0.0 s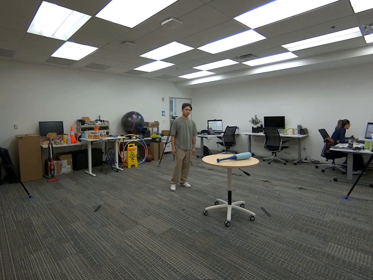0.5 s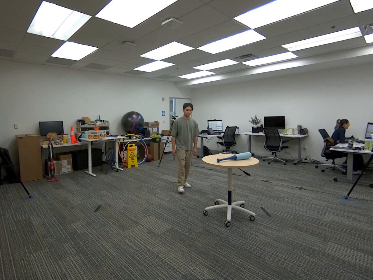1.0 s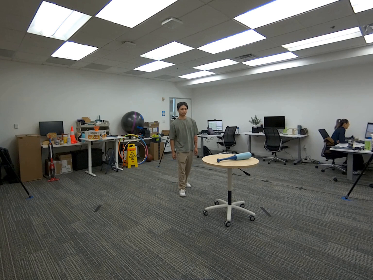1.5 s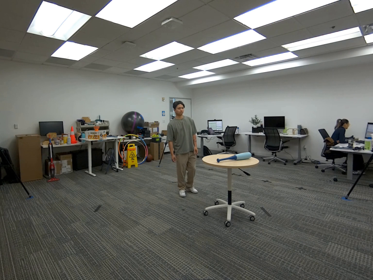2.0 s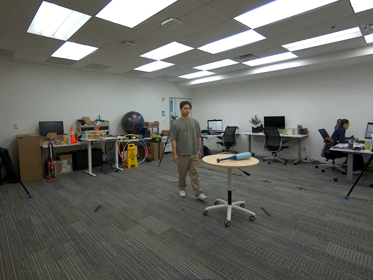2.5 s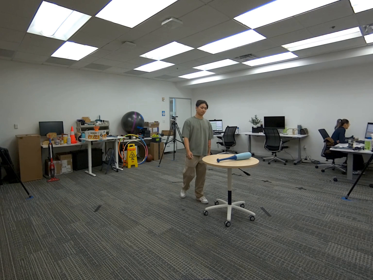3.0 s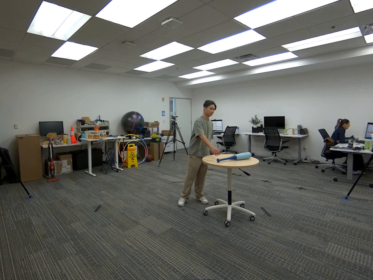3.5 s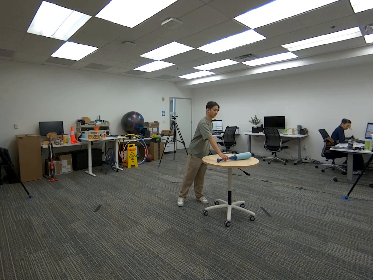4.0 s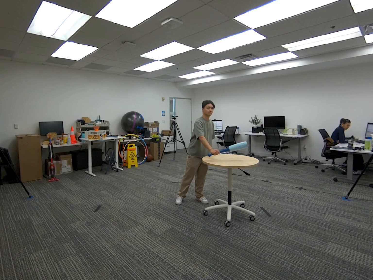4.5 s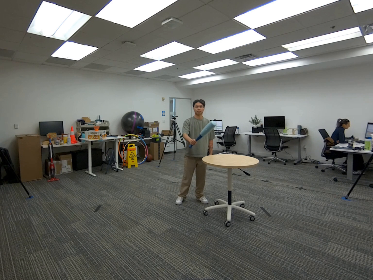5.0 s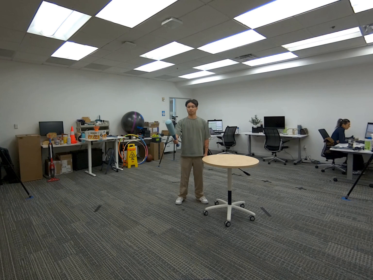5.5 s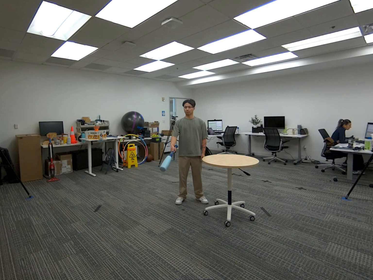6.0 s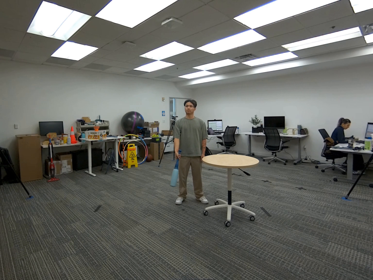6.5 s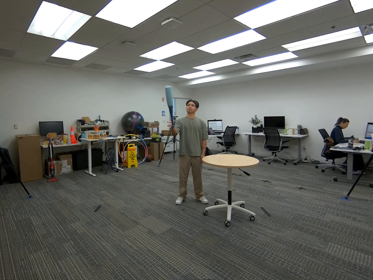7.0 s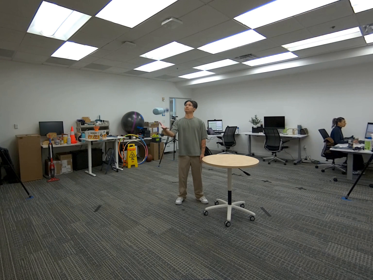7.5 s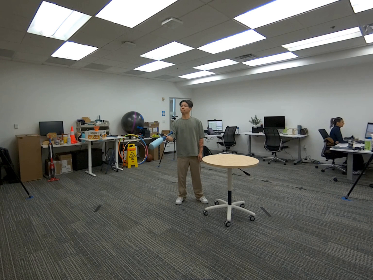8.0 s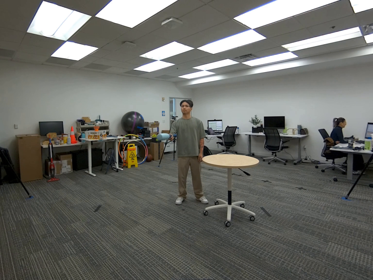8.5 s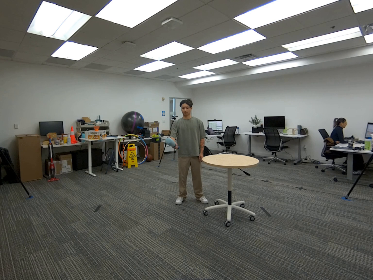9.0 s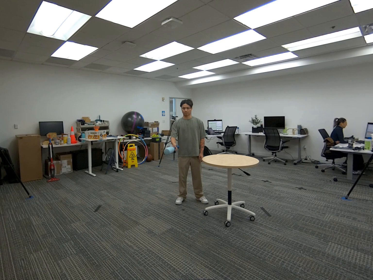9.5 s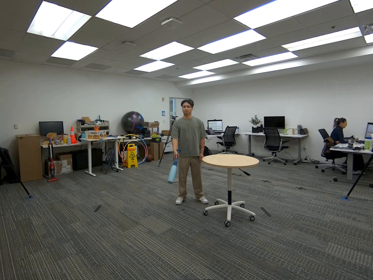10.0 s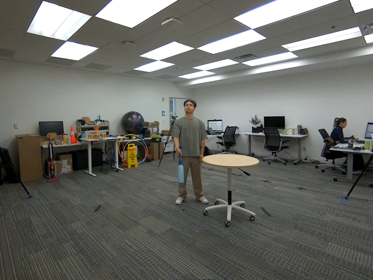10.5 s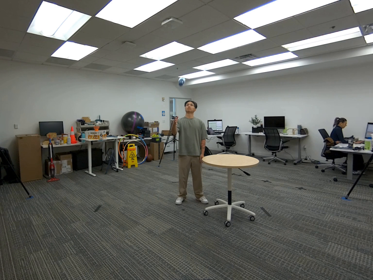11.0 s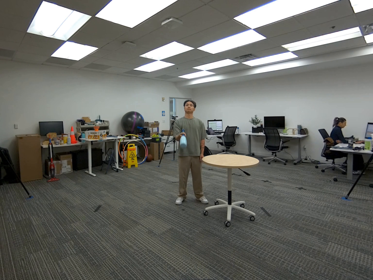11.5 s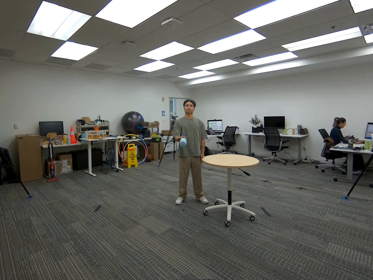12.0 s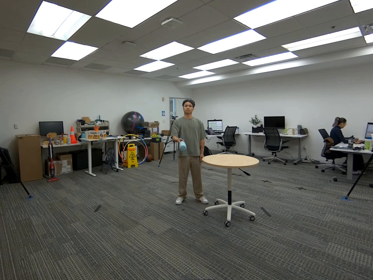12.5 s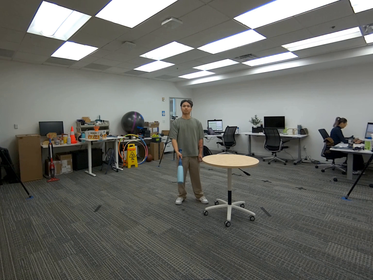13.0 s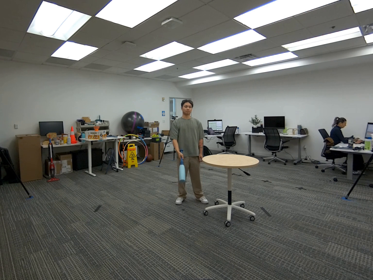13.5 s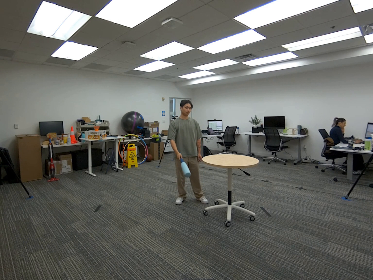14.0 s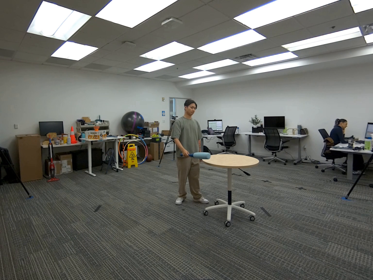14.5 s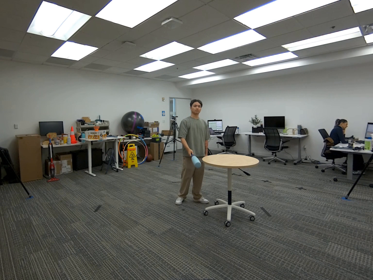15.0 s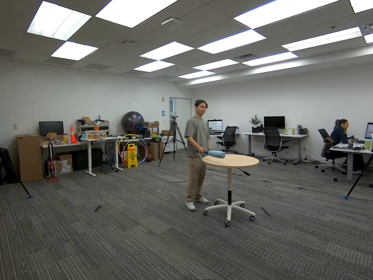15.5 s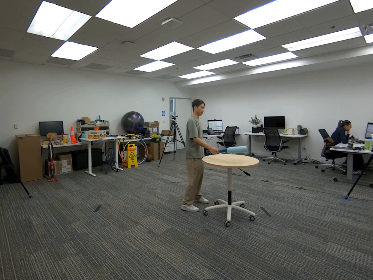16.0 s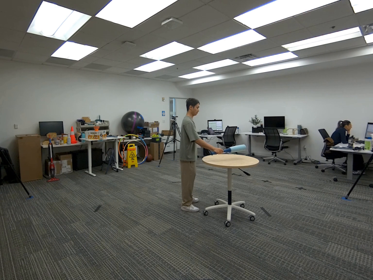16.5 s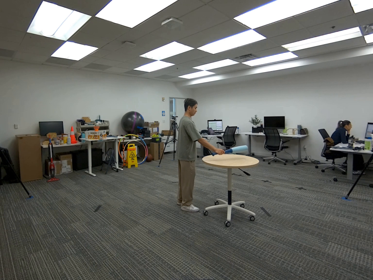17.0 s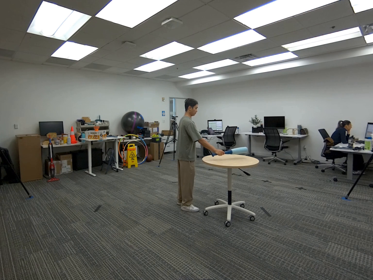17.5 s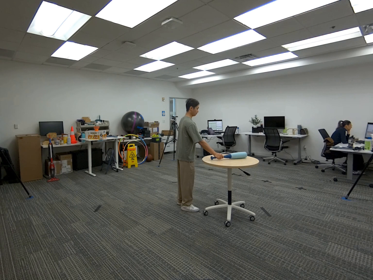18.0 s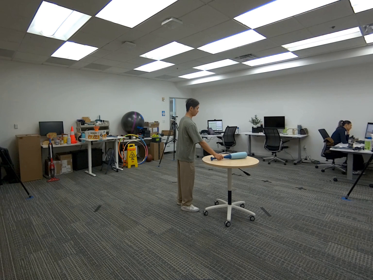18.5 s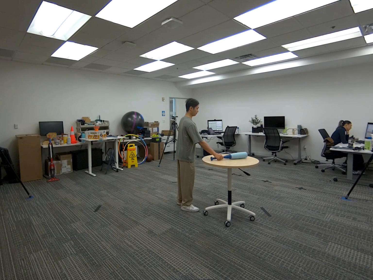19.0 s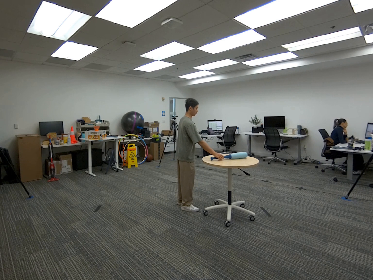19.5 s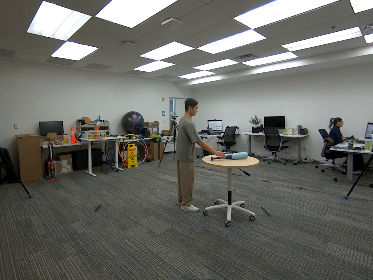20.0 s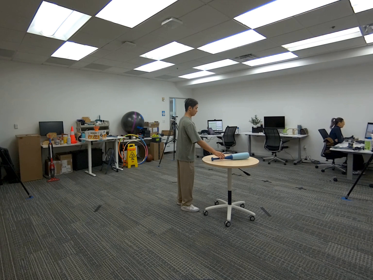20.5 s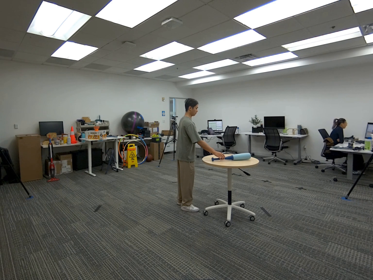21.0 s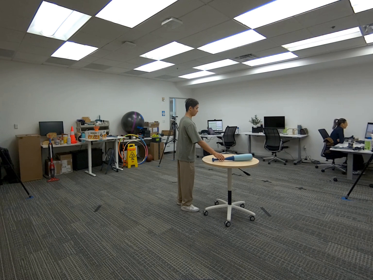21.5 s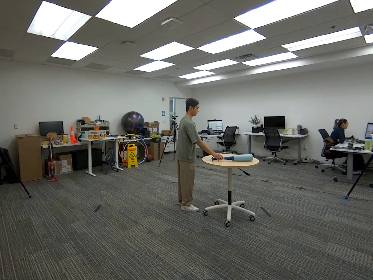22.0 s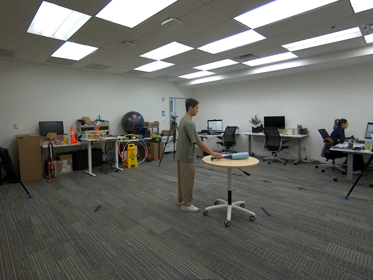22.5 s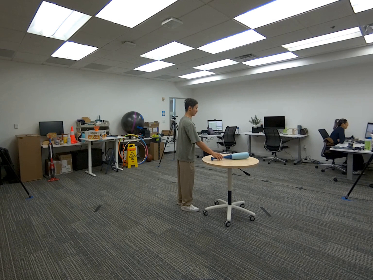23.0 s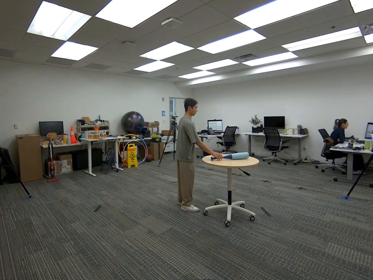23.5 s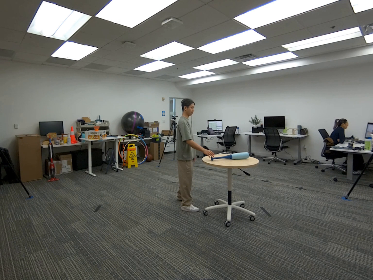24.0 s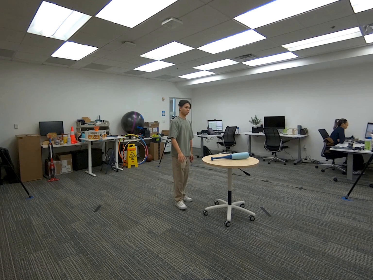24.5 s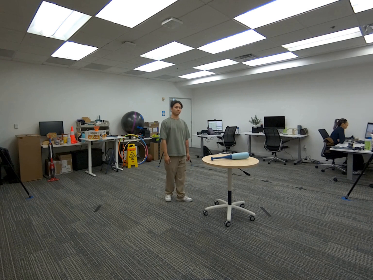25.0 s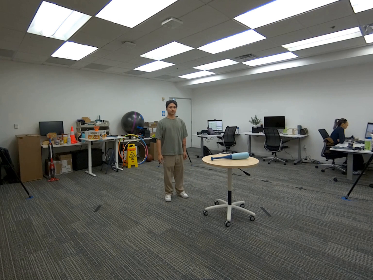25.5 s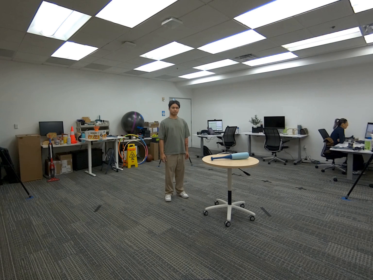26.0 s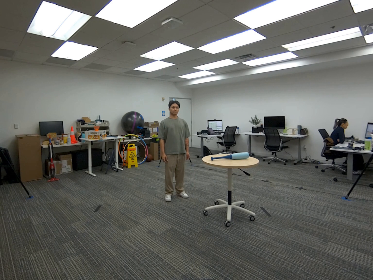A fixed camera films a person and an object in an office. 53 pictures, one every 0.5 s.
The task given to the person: Walk over to the baseball bat and on the round table and grasp the base ball using one hand. Flip the baseball bat in the air and catch it with the same hand. Proceed to repeat once more and then place on the round table when complete.
